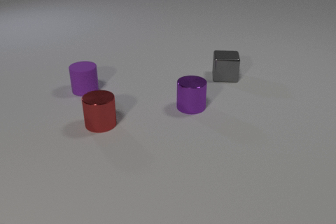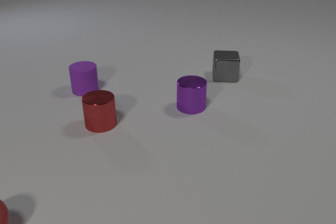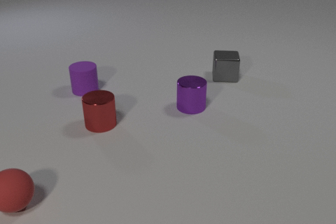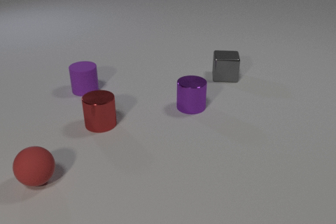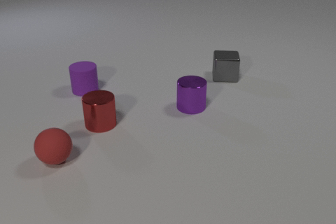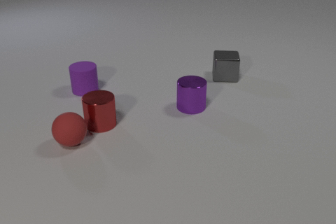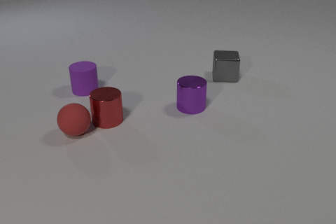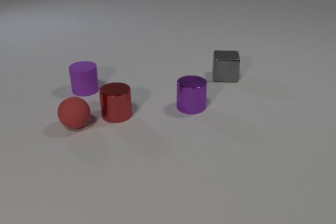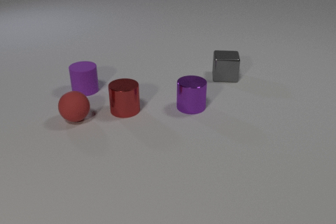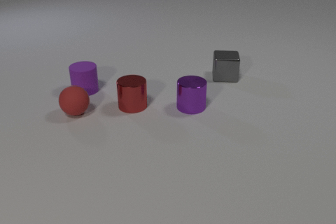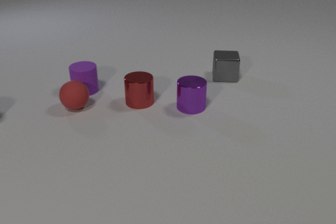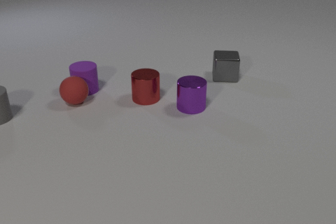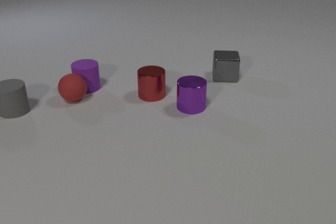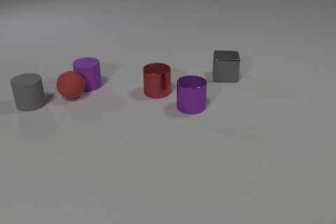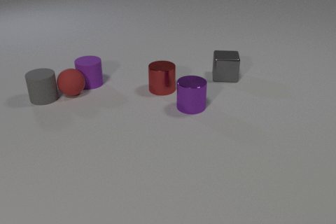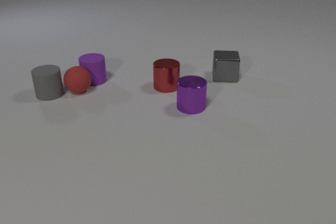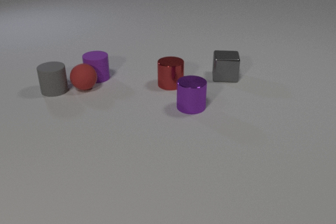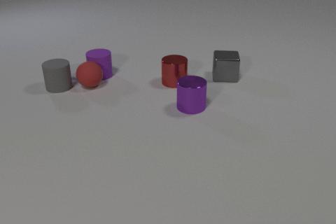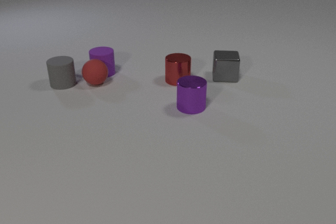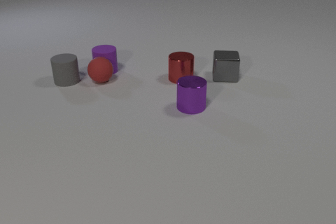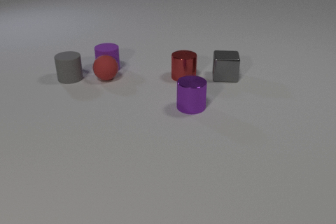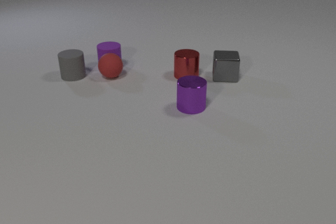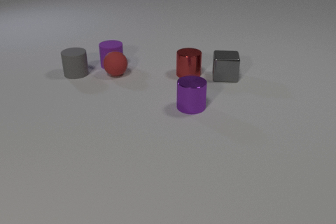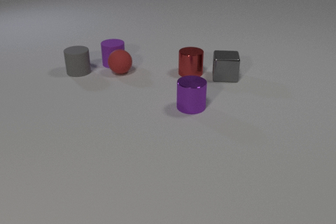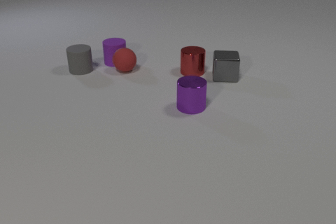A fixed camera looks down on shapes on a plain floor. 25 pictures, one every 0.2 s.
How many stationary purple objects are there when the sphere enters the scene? 2.
What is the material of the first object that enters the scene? rubber.
What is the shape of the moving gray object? cylinder.
0.0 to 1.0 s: The red rubber sphere comes in at the left edge, rolls away from the camera and to the right.
1.0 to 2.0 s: The red rubber sphere rolls away from the camera. The red metal cylinder slides away from the camera and to the right. The red rubber sphere and the red metal cylinder collide.
2.0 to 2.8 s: The red rubber sphere rolls away from the camera. The red metal cylinder slides away from the camera and to the right. The purple rubber cylinder slides away from the camera. The gray rubber cylinder comes in at the left edge, slides to the right and away from the camera. The red rubber sphere and the purple rubber cylinder collide. The red rubber sphere and the gray rubber cylinder collide.
2.8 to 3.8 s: The red rubber sphere rolls to the right and away from the camera. The red metal cylinder slides away from the camera and to the right. The purple rubber cylinder slides away from the camera and to the right. The gray rubber cylinder slides away from the camera and to the right.
3.8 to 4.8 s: The red rubber sphere rolls to the right and away from the camera. The red metal cylinder slides away from the camera and to the right. The purple rubber cylinder slides away from the camera and to the right. The gray rubber cylinder slides away from the camera and to the right.
